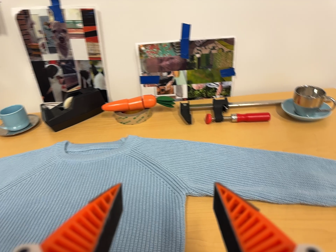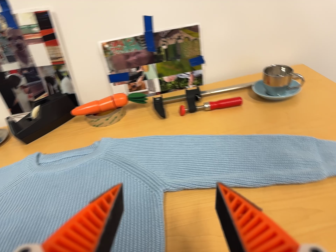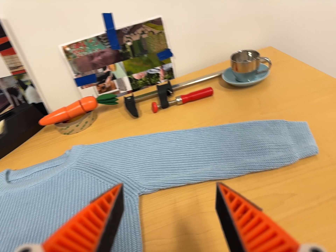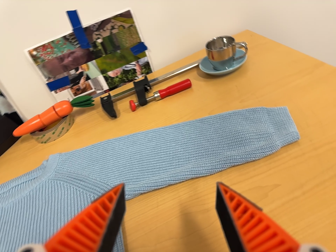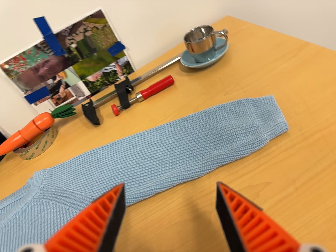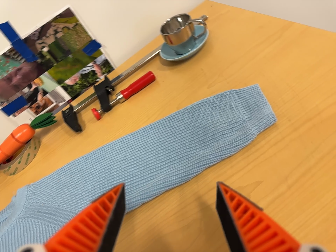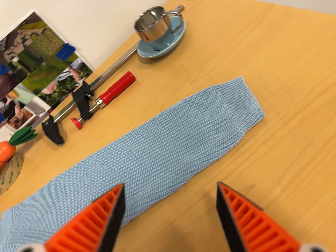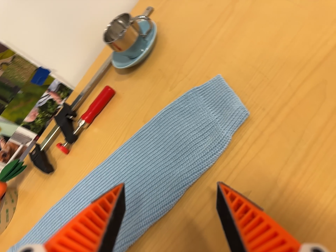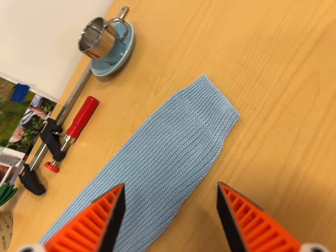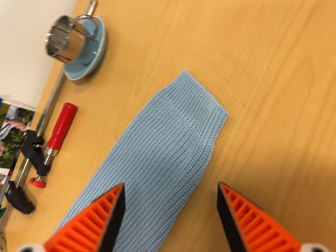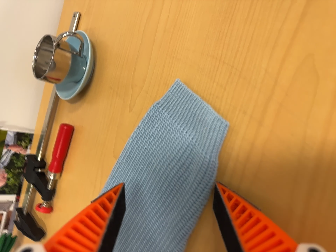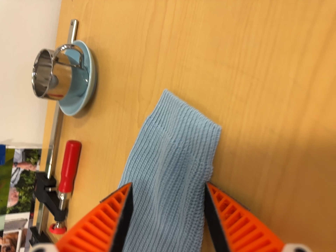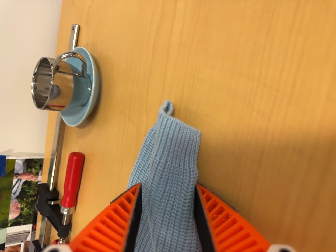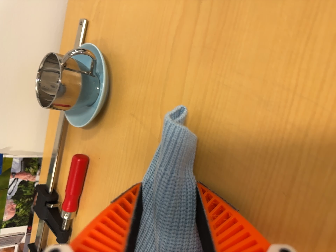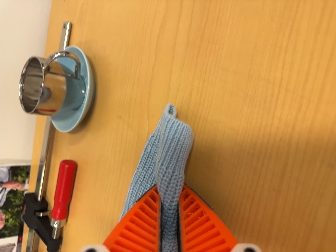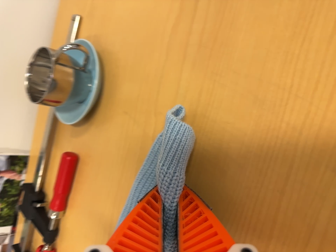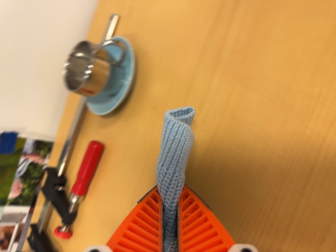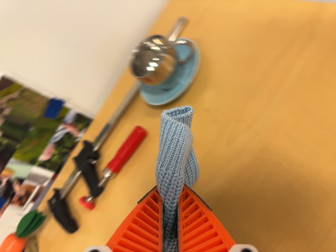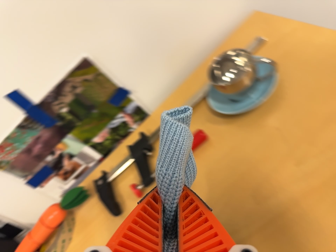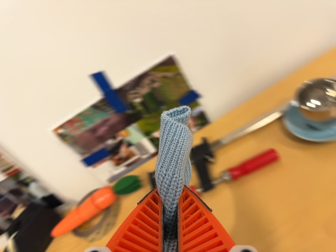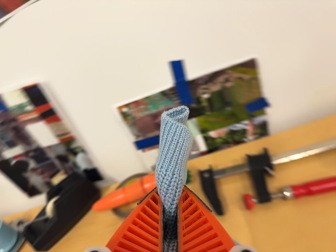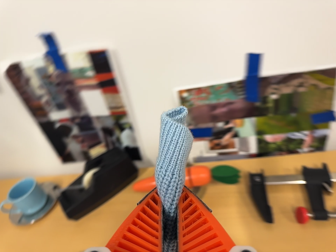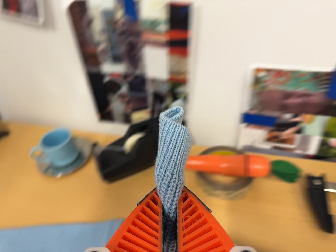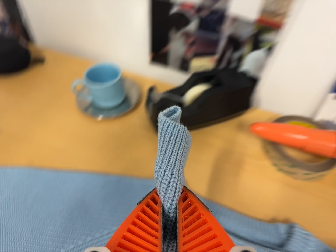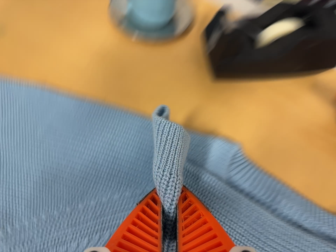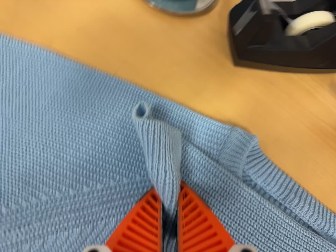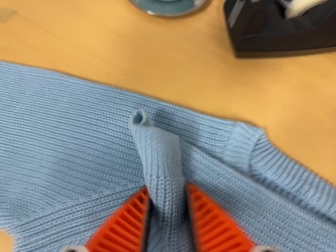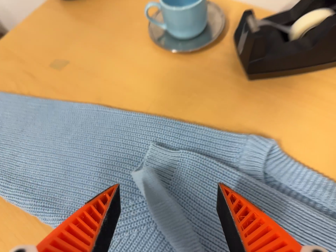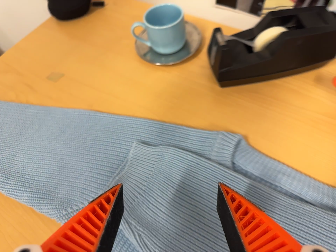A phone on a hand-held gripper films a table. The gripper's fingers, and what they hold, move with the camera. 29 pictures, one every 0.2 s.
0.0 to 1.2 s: The camera travels to its right, forward and toward the top of its view, about 22 cm, so close, fixed things drift to the left. Its aim tips toward the bottom of its view by about 10 degrees. It rolls about its line of sight by about 40 degrees, and the scene rotates counterclockwise.
1.2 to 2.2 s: The camera travels toward the top of its view, forward and to its right, about 16 cm. It rolls about its line of sight by about 35 degrees, and the scene rotates counterclockwise.
2.2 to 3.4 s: The camera travels to its left, about 10 cm, so close, fixed things drift to the right. It rolls about its line of sight by about 25 degrees, and the scene rotates clockwise.
3.4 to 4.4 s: The scene slides to the right, as the camera pans about 15 degrees to its left. It travels to its left, about 40 cm, so close, fixed things drift to the right. It rolls about its line of sight by about 60 degrees, and the scene rotates clockwise.
4.4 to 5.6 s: The camera pans to its left by about 15 degrees. It travels to its left and forward, about 14 cm, so close, fixed things drift to the right. Its aim tips toward the bottom of its view by about 15 degrees, and the scene shifts upward. It rolls about its line of sight by about 15 degrees, and the scene rotates clockwise.
The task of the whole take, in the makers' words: right arm across.
The film runs forward here.
